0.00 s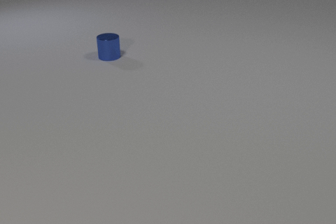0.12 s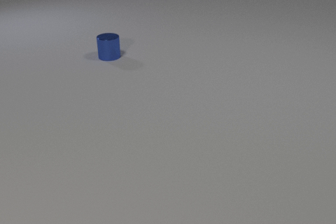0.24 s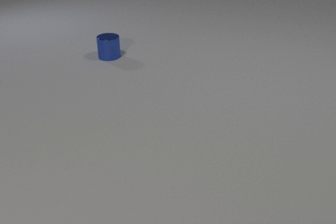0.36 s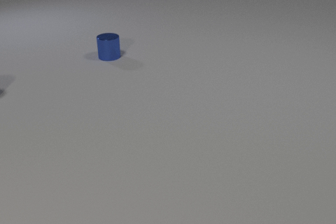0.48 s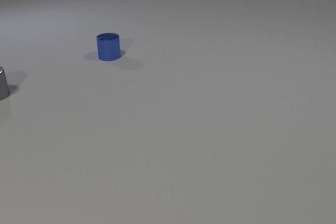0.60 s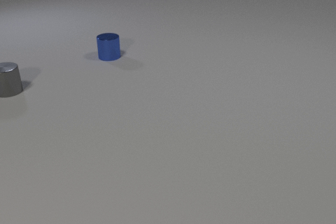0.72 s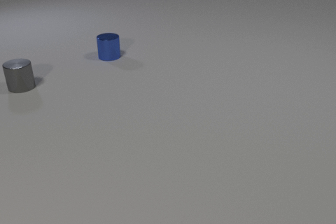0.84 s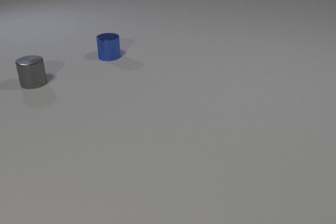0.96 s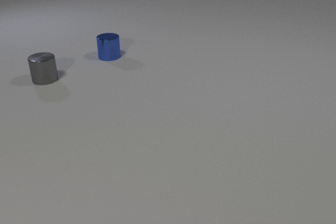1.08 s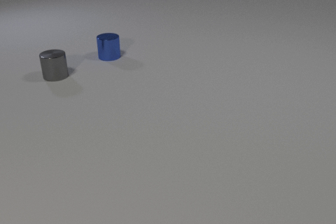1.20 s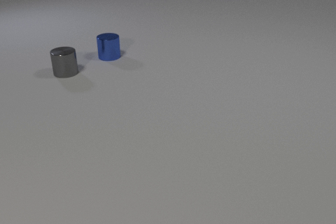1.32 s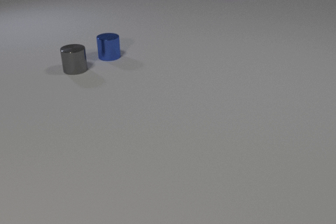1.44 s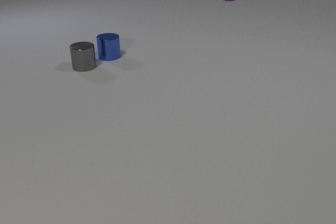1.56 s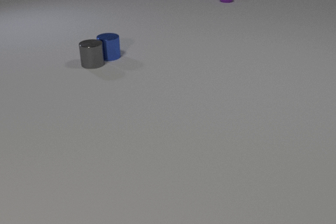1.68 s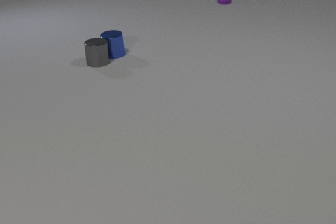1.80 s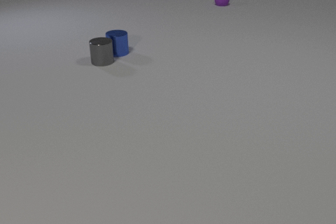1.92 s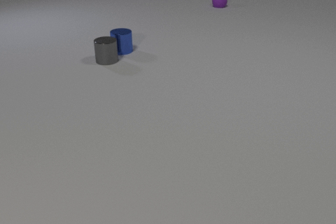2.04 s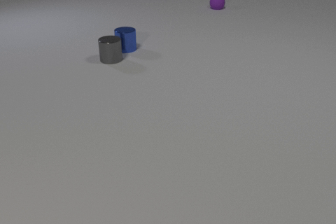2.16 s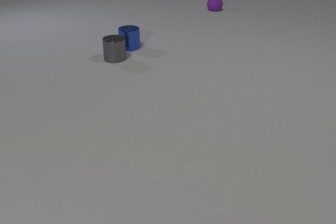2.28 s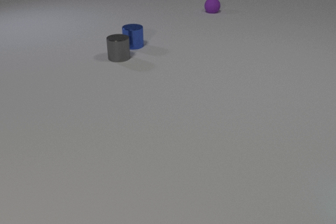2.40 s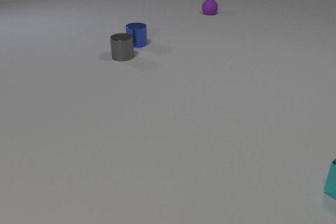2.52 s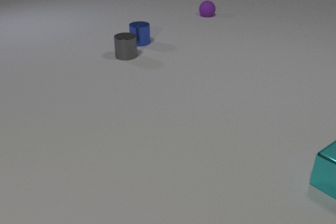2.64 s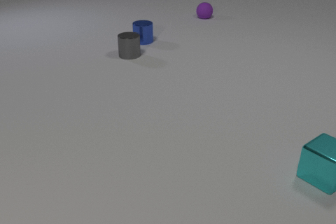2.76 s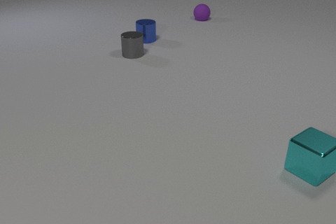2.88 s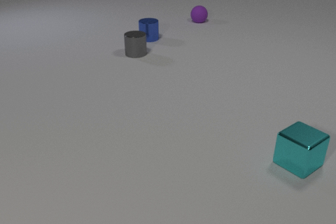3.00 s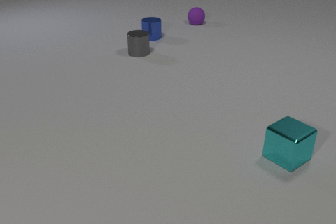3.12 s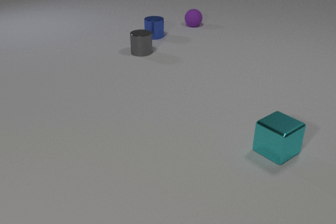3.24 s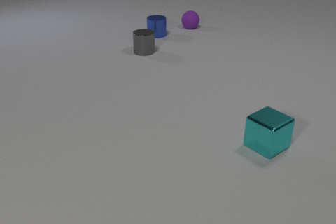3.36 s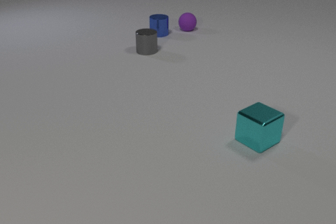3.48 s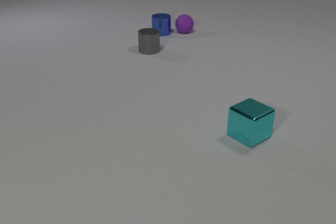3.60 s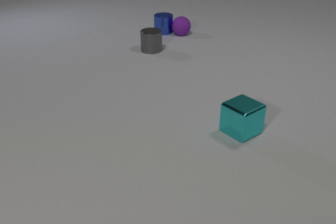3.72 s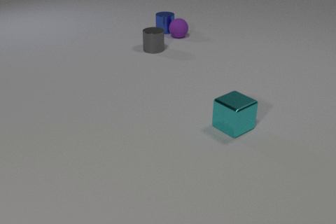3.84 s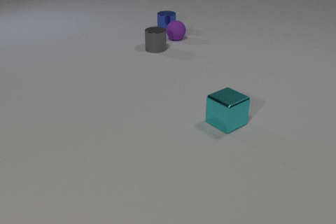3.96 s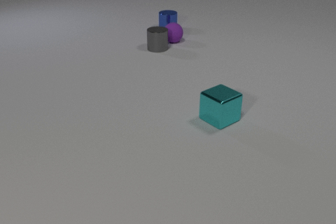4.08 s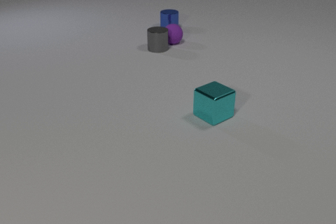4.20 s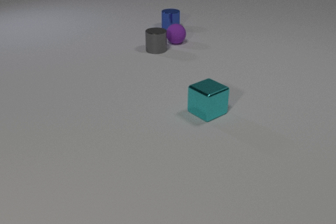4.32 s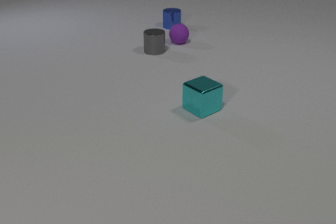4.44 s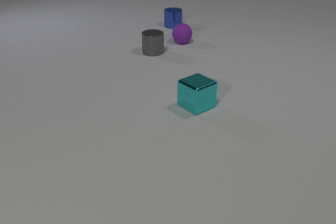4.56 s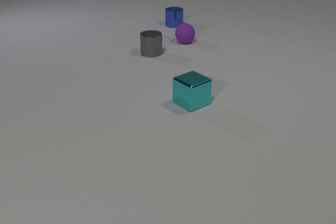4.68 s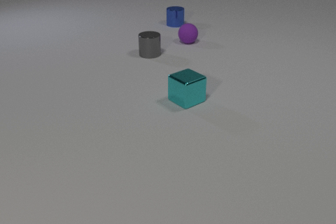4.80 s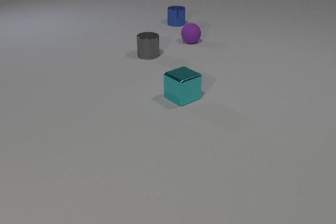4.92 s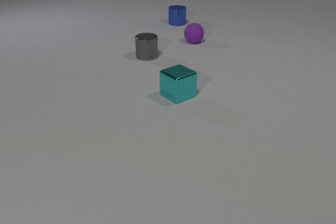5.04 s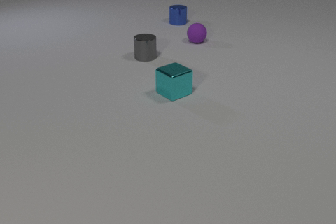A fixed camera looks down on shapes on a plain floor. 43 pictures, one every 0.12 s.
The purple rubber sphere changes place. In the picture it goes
toward the camera.
The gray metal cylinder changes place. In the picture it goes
to the right.
0.00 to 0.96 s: The gray metal cylinder comes in at the left edge, slides to the right and away from the camera.
0.96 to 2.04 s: The gray metal cylinder slides to the right and away from the camera. The blue metal cylinder slides away from the camera and to the right. The purple rubber sphere comes in at the top edge, rolls toward the camera. The gray metal cylinder and the blue metal cylinder collide.
2.04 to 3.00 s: The gray metal cylinder slides to the right and away from the camera. The blue metal cylinder slides away from the camera and to the right. The purple rubber sphere rolls toward the camera. The cyan metal cube comes in at the right edge, slides to the left and away from the camera.
3.00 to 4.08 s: The gray metal cylinder slides to the right and away from the camera. The blue metal cylinder slides away from the camera and to the right. The purple rubber sphere rolls toward the camera. The cyan metal cube slides to the left and away from the camera. The blue metal cylinder and the purple rubber sphere collide. The gray metal cylinder and the purple rubber sphere collide.
4.08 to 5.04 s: The gray metal cylinder slides toward the camera and to the left. The blue metal cylinder slides away from the camera and to the right. The purple rubber sphere rolls to the right. The cyan metal cube slides away from the camera and to the left.
What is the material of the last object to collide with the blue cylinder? rubber.
What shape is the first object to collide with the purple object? cylinder.
What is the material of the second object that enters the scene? rubber.
